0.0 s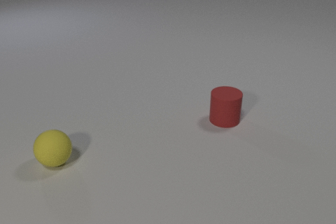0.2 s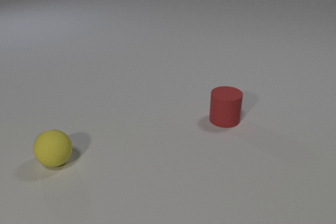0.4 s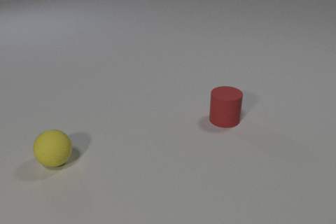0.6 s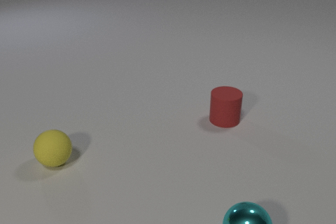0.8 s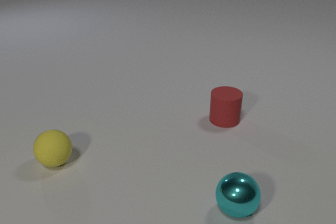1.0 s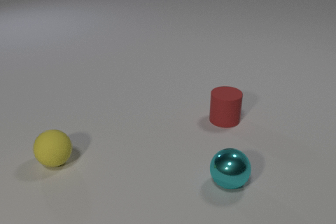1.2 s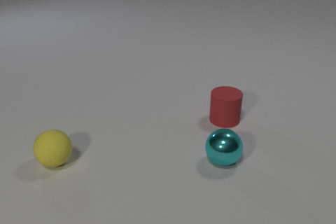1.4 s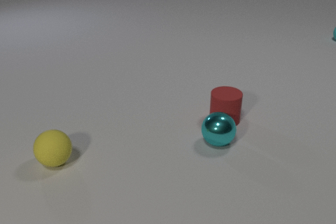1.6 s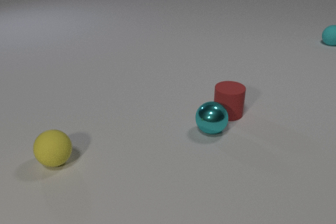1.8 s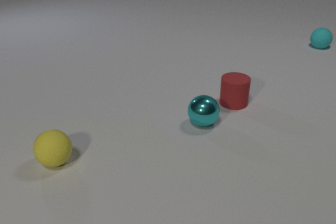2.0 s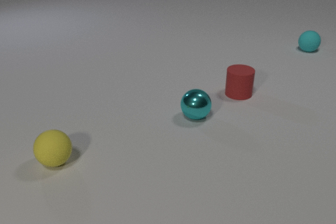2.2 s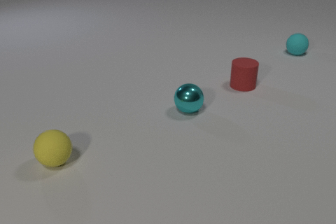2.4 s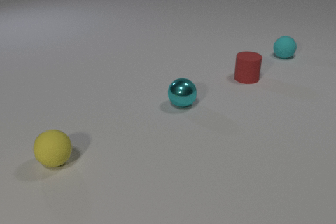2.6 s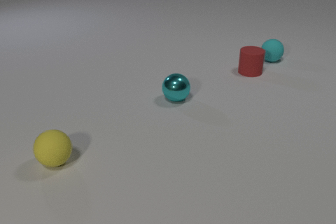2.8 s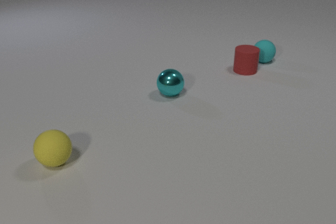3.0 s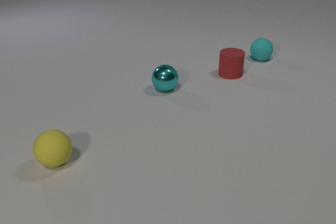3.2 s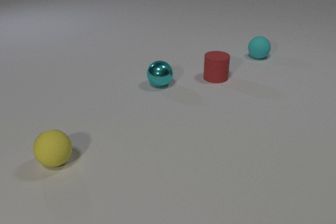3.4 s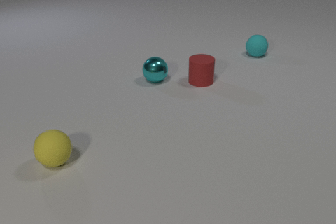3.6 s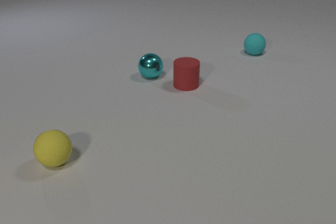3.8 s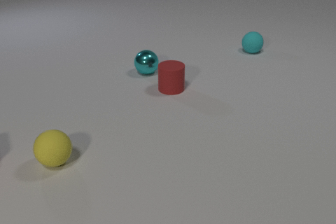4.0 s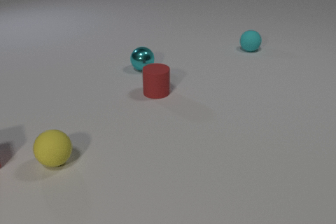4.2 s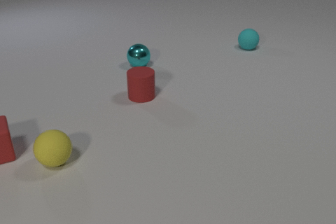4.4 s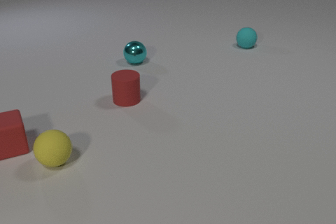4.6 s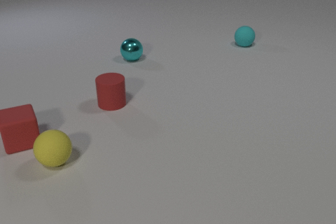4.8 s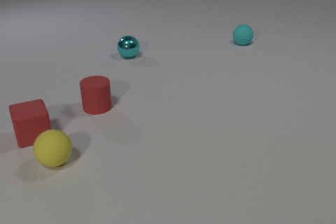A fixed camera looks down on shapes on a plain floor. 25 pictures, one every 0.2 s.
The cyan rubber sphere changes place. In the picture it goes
to the left.
The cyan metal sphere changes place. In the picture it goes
away from the camera.
0.0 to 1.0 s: The cyan metal sphere comes in at the bottom edge, rolls away from the camera.
1.0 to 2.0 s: The cyan metal sphere rolls away from the camera. The red rubber cylinder slides away from the camera. The cyan rubber sphere comes in at the right edge, rolls toward the camera and to the left. The cyan metal sphere and the red rubber cylinder collide.
2.0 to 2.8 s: The cyan metal sphere rolls away from the camera and to the left. The red rubber cylinder slides away from the camera. The cyan rubber sphere rolls toward the camera and to the left. The red rubber cylinder and the cyan rubber sphere collide.
2.8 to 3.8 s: The cyan metal sphere rolls away from the camera and to the left. The red rubber cylinder slides to the left and toward the camera. The cyan rubber sphere rolls away from the camera and to the left.
3.8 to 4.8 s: The cyan metal sphere rolls away from the camera and to the left. The red rubber cylinder slides to the left and toward the camera. The cyan rubber sphere rolls away from the camera and to the left. The red rubber cube comes in at the left edge, slides to the right and away from the camera.
Are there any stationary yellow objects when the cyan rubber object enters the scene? yes.
What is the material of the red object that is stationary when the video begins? rubber.
How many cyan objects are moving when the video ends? 2.
